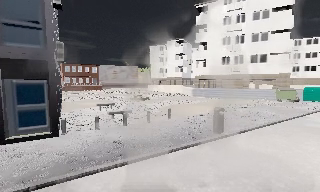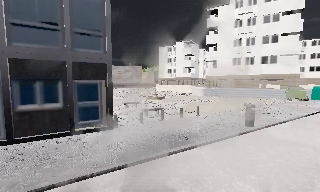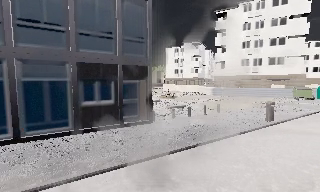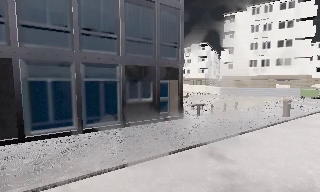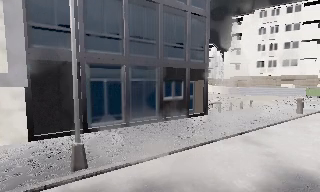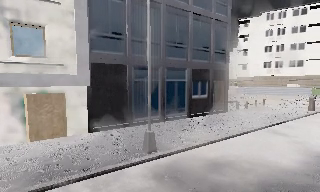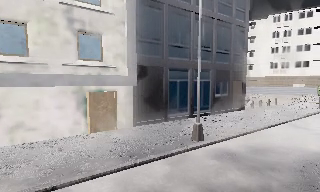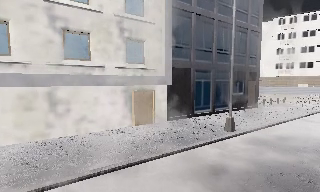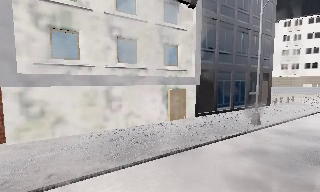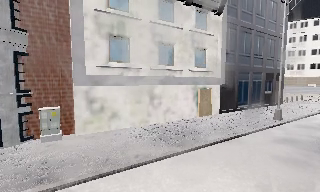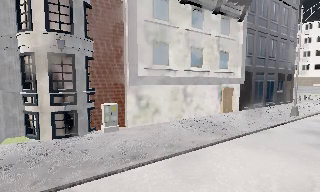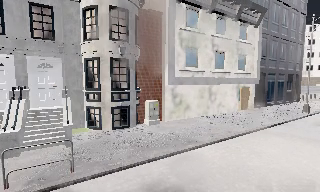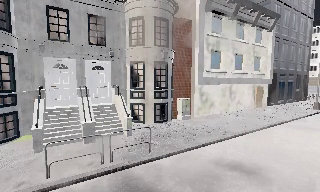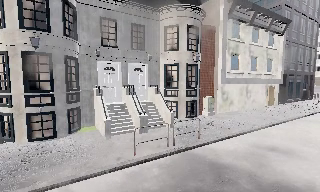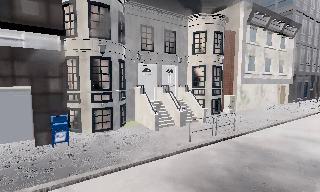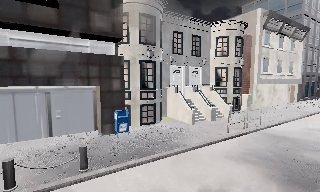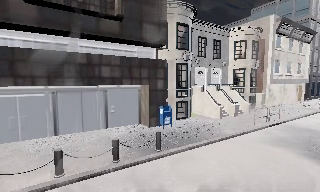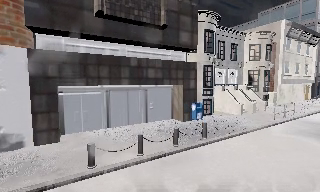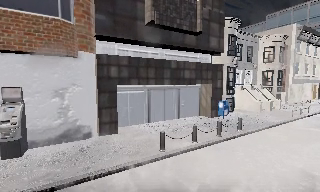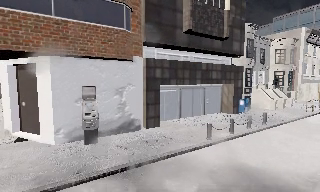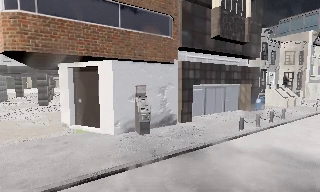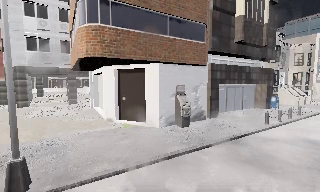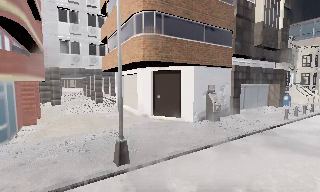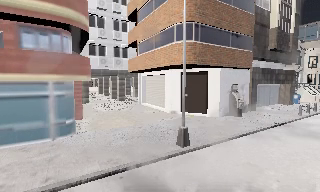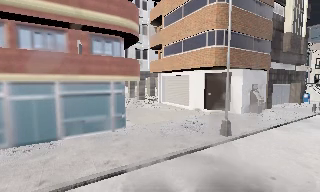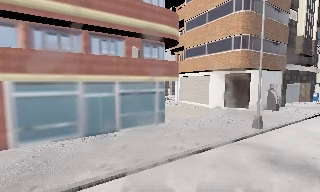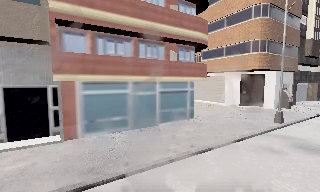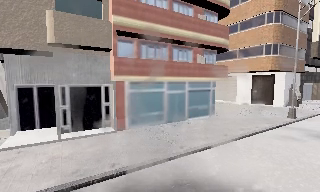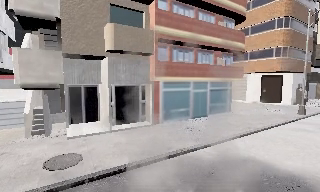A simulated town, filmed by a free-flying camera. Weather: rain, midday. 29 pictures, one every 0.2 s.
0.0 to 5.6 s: The camera travels to its left and backward, about 65 m, so close, fixed things drift to the right.
The film runs backward here.
